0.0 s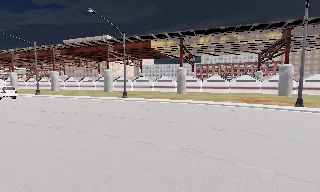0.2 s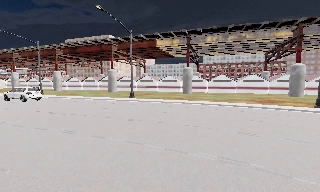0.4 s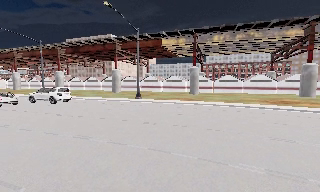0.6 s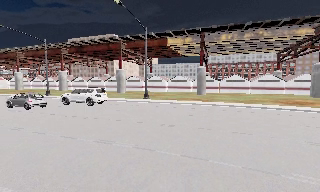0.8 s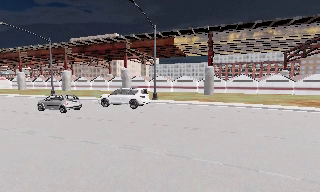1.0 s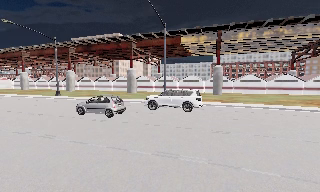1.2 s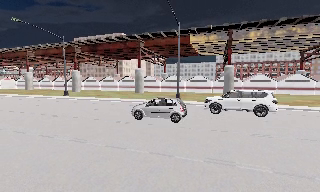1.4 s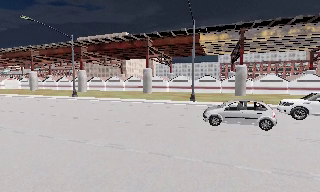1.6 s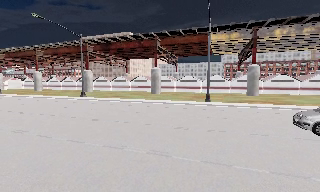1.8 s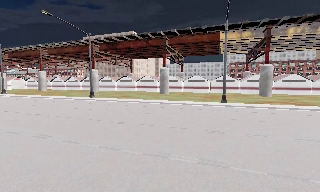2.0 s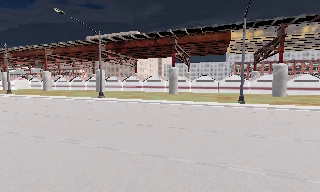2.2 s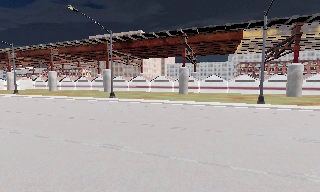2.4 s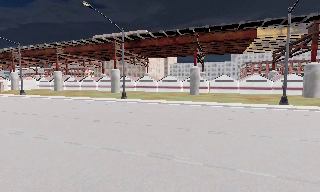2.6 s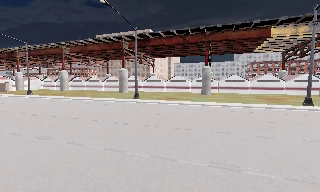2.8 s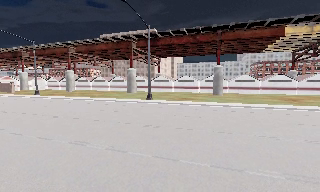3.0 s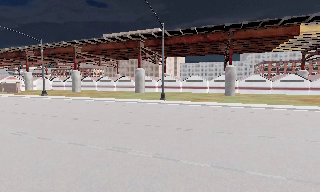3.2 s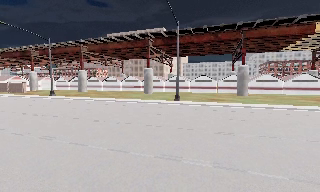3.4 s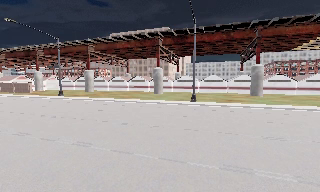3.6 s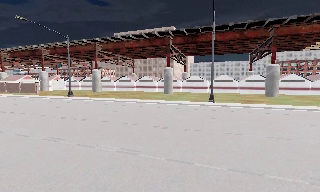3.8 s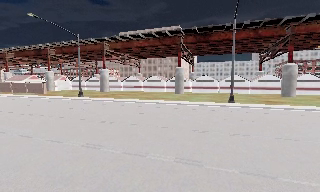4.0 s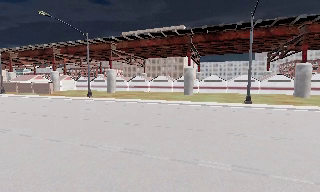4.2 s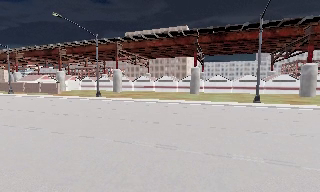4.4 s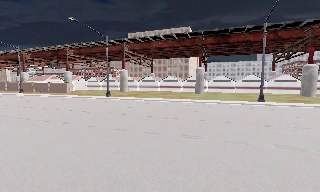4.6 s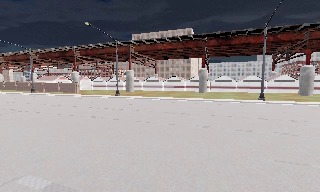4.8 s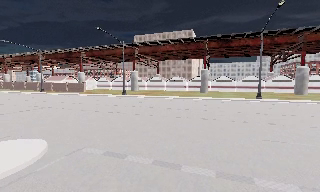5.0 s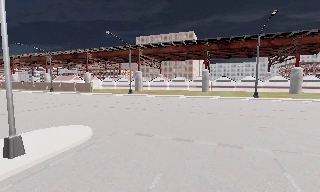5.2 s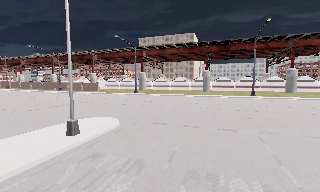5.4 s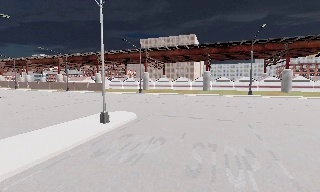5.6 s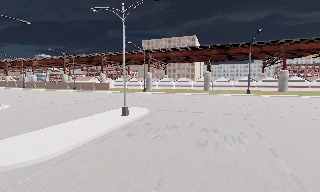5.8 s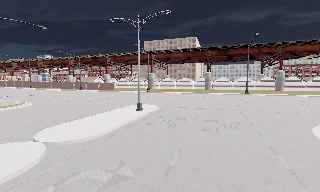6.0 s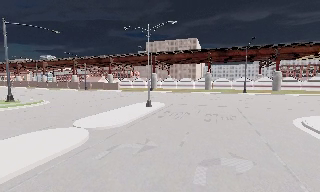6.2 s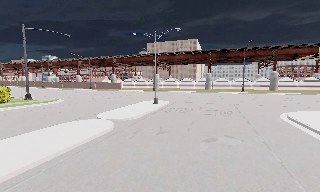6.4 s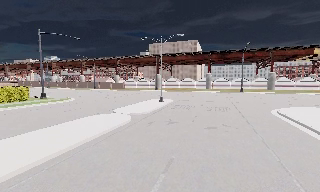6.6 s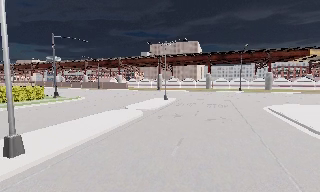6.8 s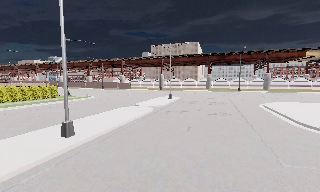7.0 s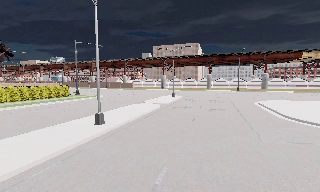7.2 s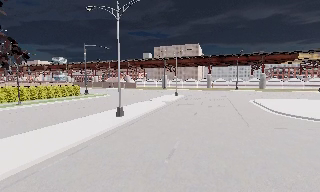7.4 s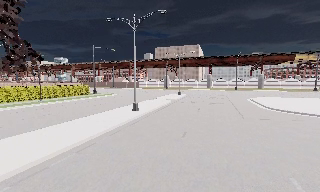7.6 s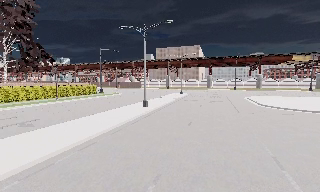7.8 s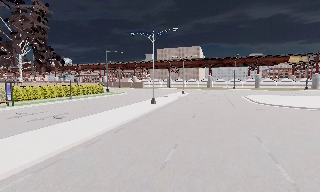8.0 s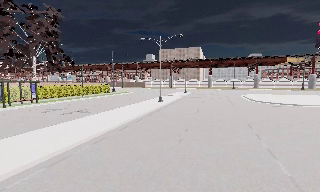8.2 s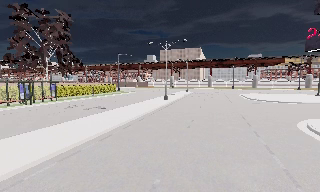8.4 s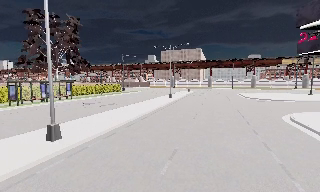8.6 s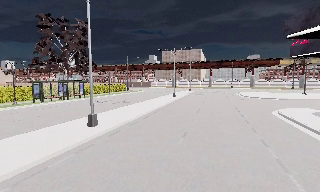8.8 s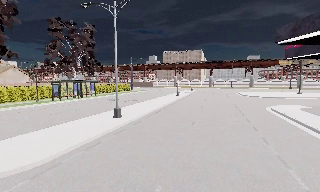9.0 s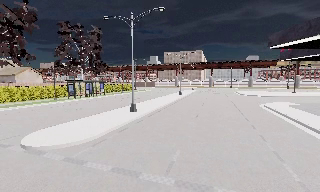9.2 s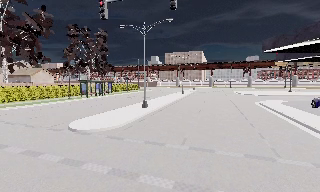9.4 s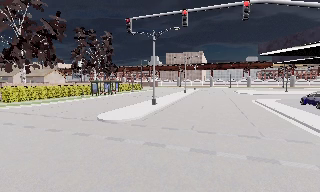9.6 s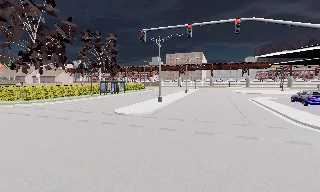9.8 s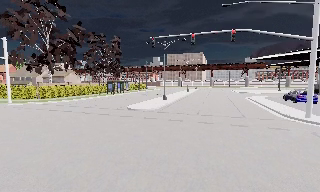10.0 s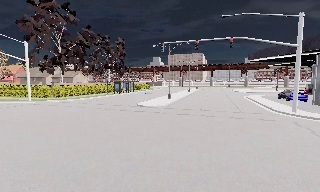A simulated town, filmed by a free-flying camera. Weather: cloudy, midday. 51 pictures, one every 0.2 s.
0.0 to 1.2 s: The camera travels to its left and forward, about 9 m, so close, fixed things drift to the right.
1.2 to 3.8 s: The camera travels to its left, about 25 m, so close, fixed things drift to the right.
3.8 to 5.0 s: The camera travels to its left and backward, about 10 m, so close, fixed things drift to the right.
5.0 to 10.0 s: The camera travels backward, about 55 m, so what stands in front gets smaller.
The film runs backward here.
